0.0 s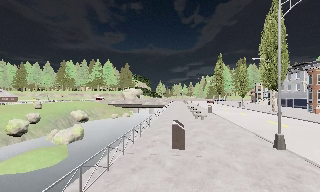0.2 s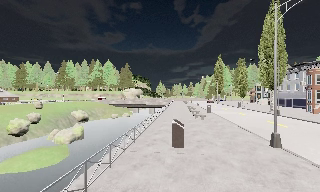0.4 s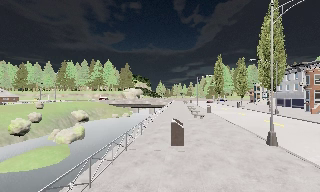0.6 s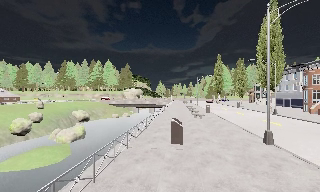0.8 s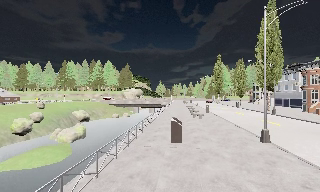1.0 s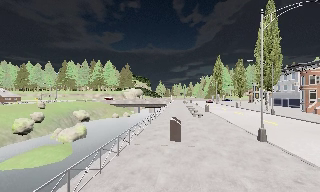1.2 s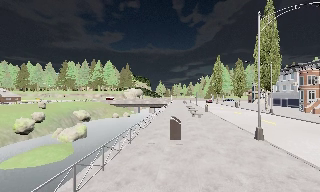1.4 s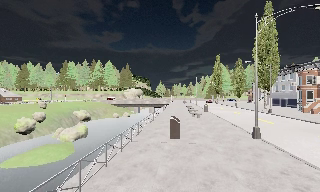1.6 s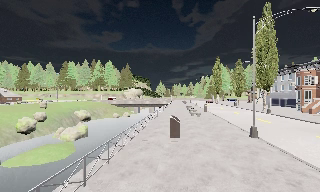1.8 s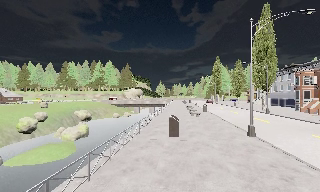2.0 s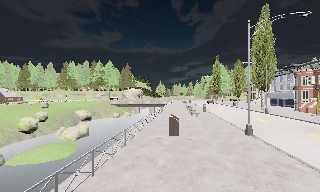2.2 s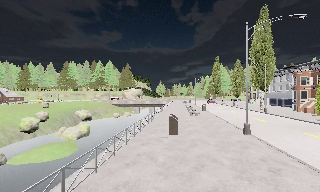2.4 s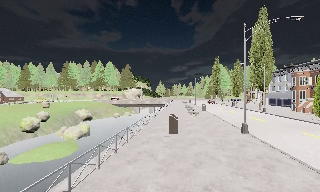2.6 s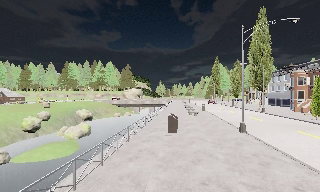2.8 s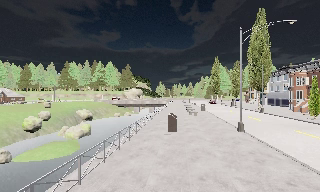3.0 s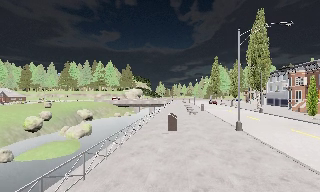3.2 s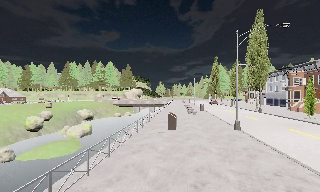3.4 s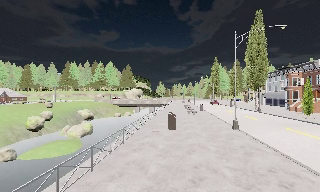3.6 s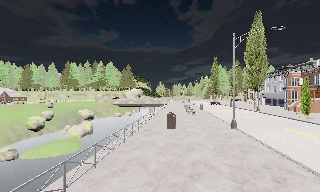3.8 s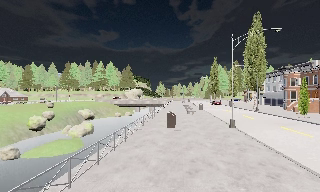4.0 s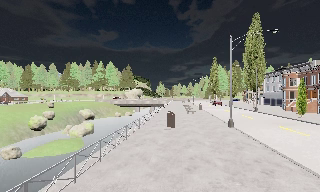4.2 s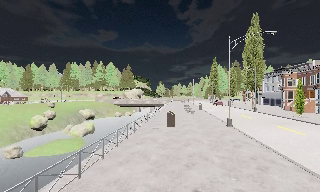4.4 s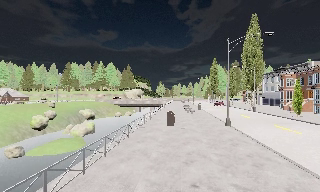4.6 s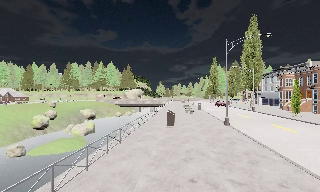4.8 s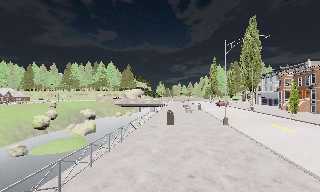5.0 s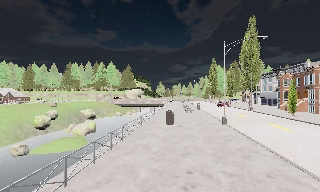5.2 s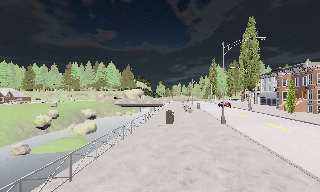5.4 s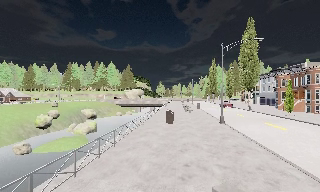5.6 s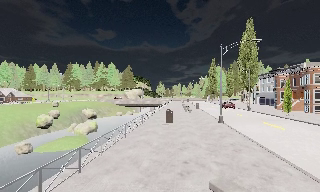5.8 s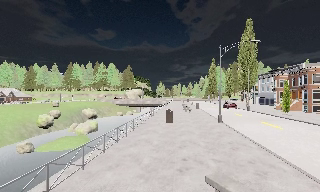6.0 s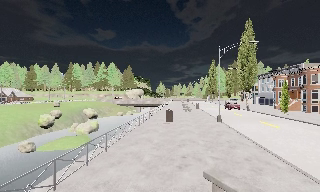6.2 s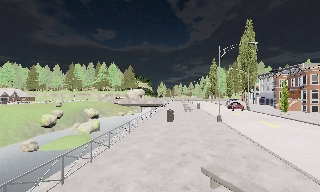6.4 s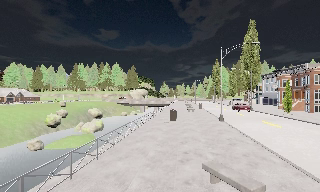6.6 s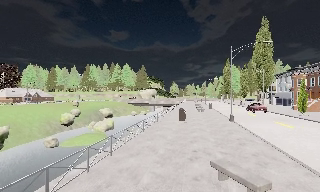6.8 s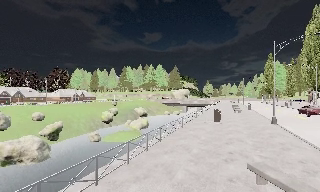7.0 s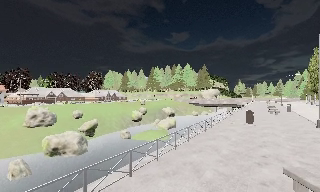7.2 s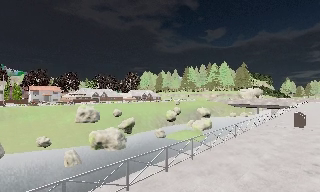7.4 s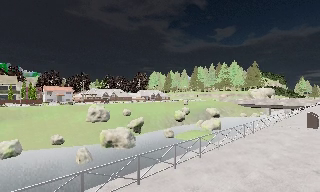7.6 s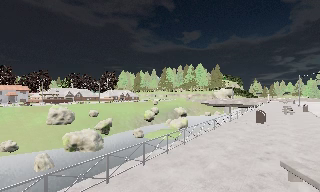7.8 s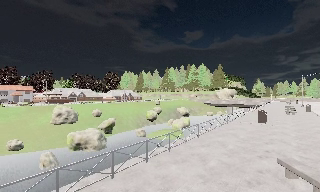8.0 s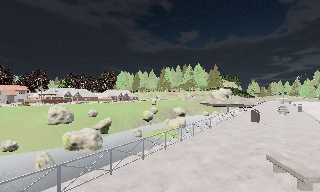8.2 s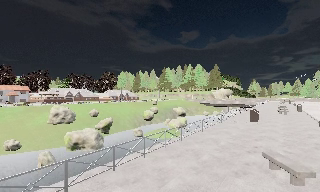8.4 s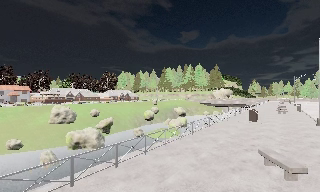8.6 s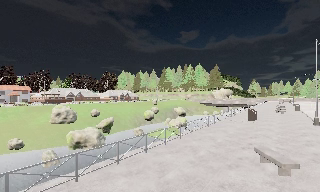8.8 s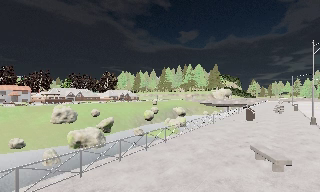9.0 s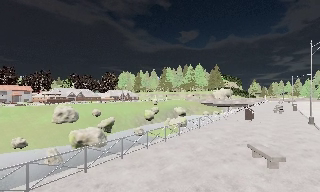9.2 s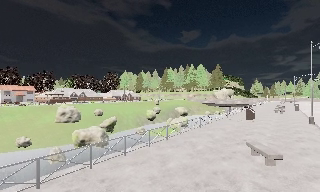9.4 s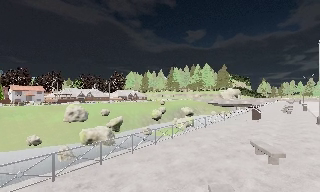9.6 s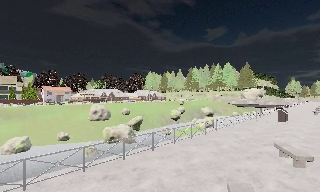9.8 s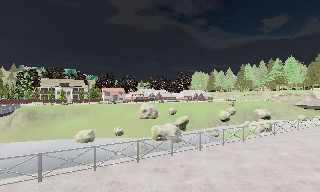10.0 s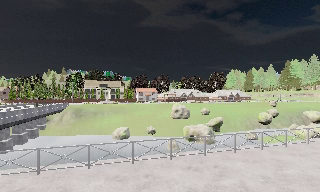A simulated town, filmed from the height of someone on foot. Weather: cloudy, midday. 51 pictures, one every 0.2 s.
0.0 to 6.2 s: The camera travels backward, about 8 m, so what stands in front gets smaller.
6.2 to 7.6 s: The camera swings to its left by about 30 degrees, and the scene slides to the right. It travels backward, about 2 m.
7.6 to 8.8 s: The camera travels backward, about 1.5 m, so what stands in front gets smaller.
8.8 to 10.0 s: The scene slides to the right, as the camera pans about 35 degrees to its left. It travels backward, about 1.5 m.
The film runs backward here.
